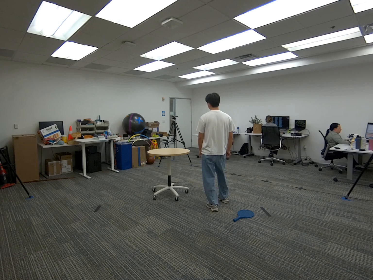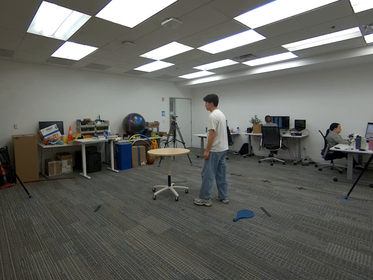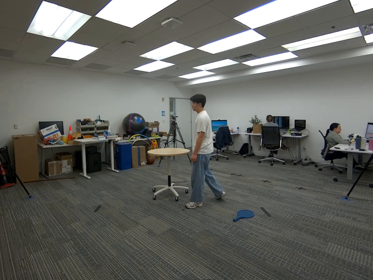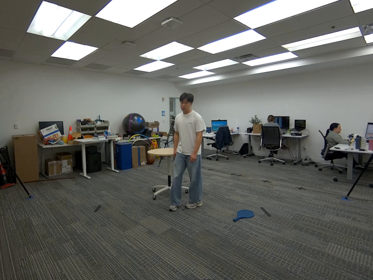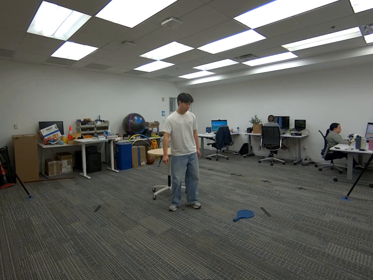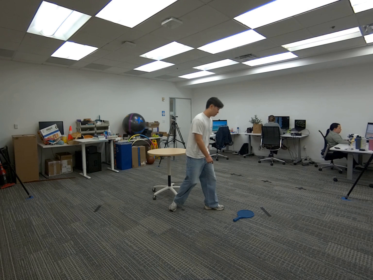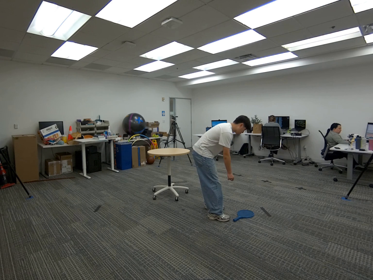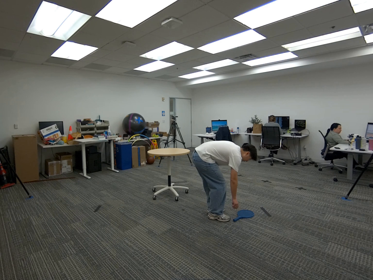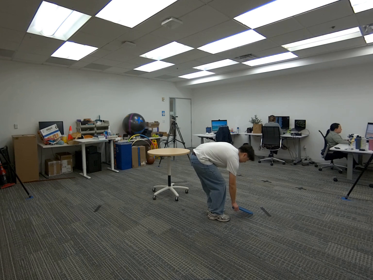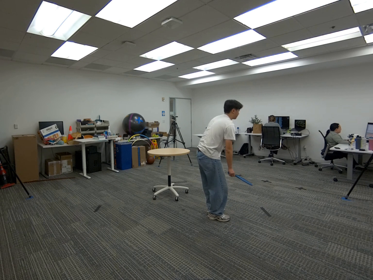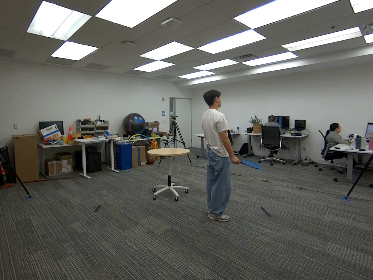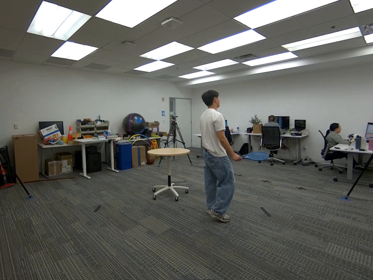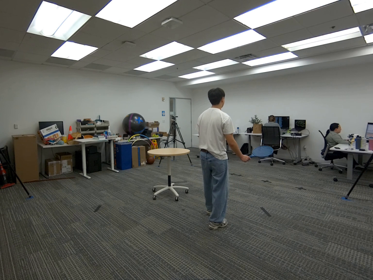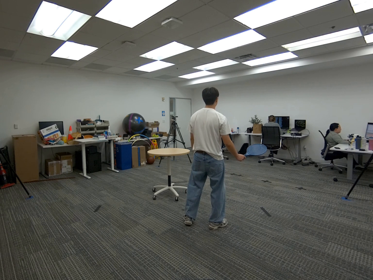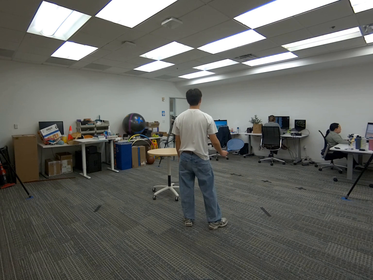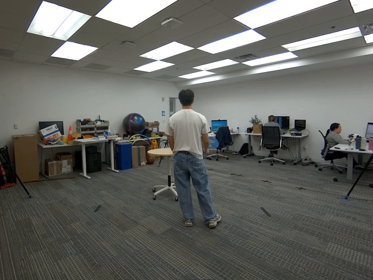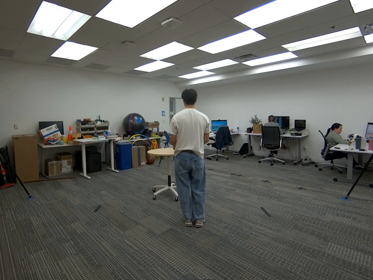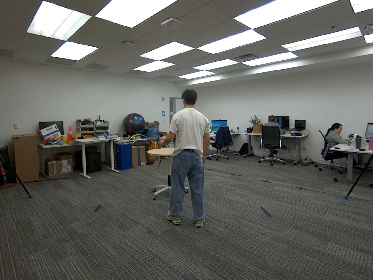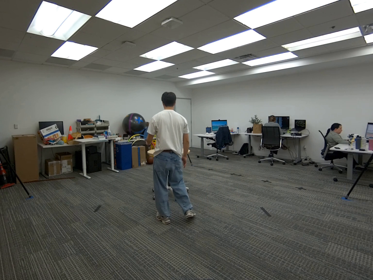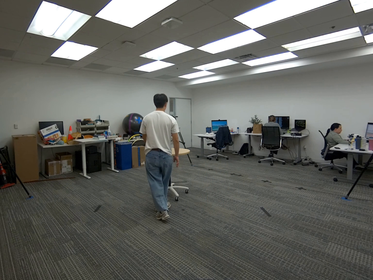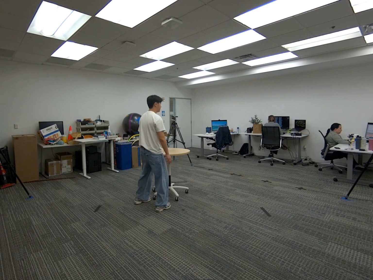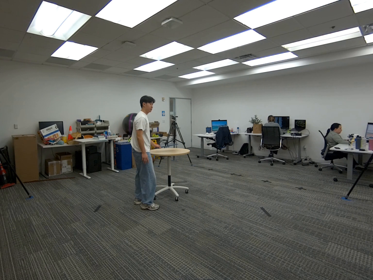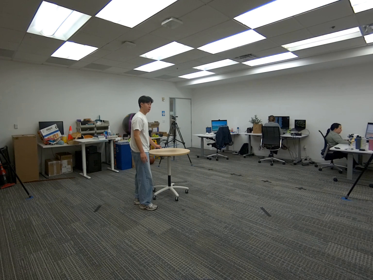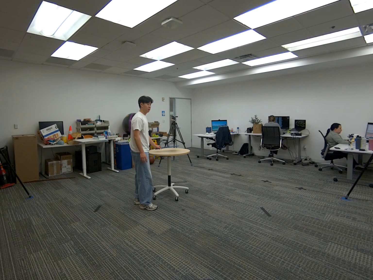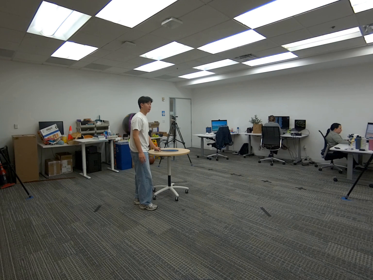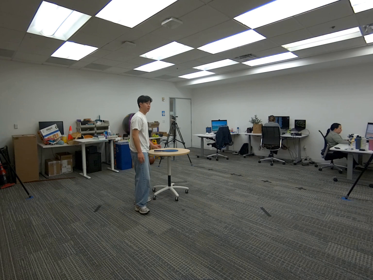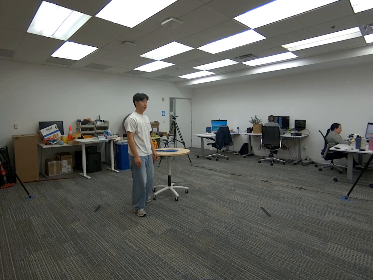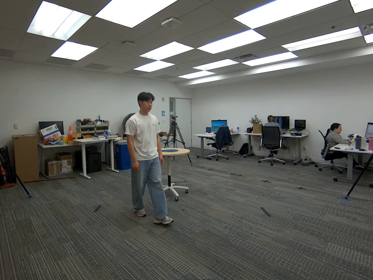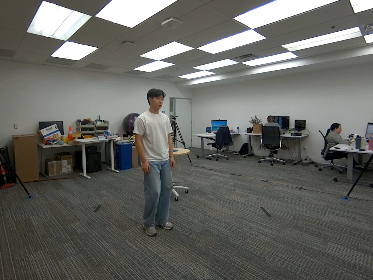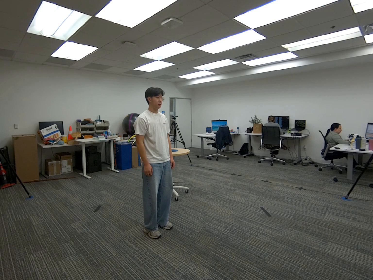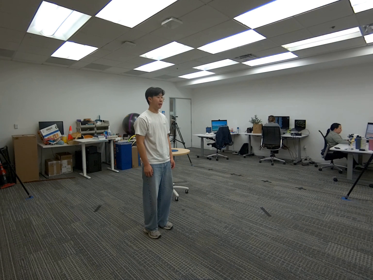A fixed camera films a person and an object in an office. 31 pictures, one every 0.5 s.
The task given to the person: Walk to the tennis racket on the ground, pick it up with your right hand, handover to your left hand, and place the racket on the round table.
